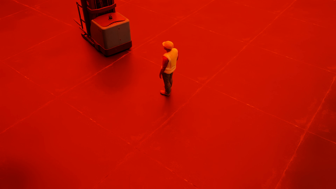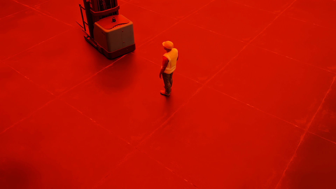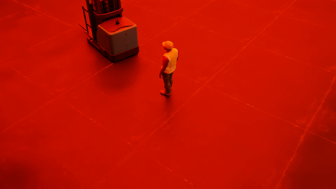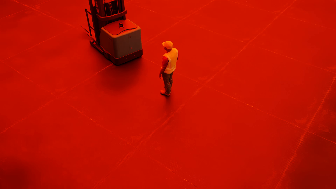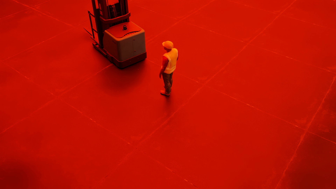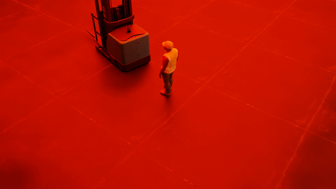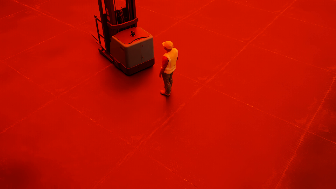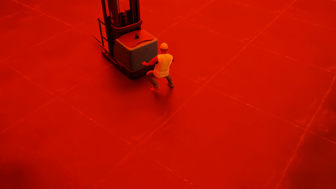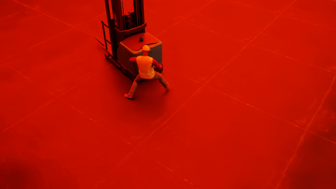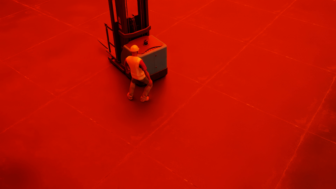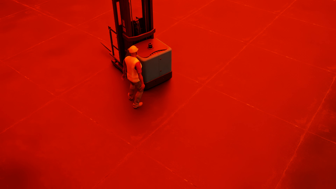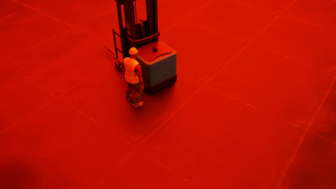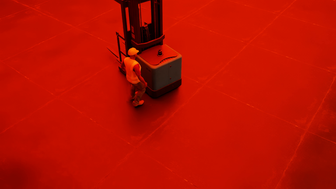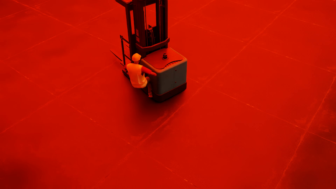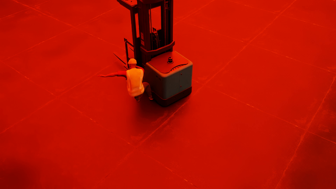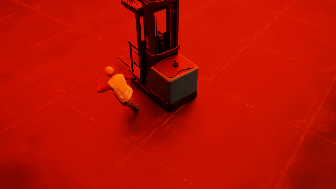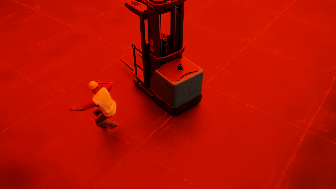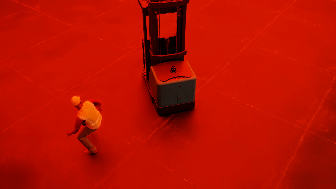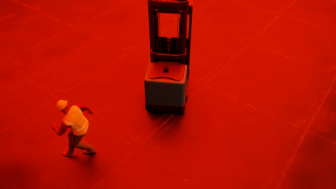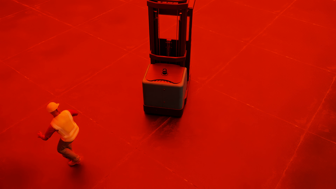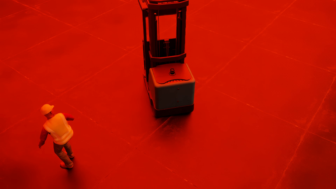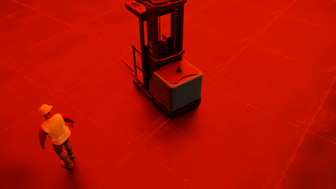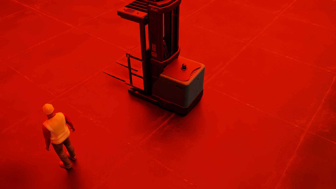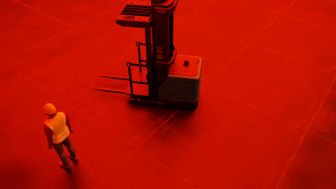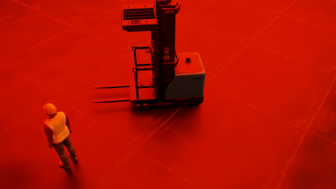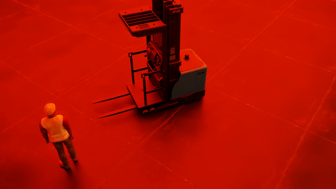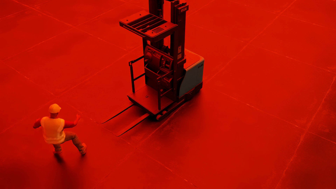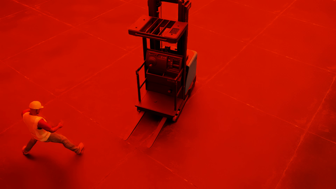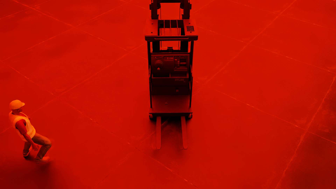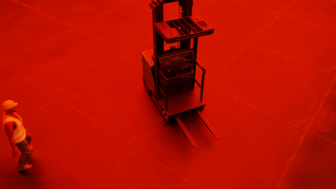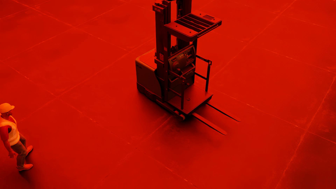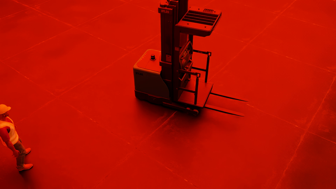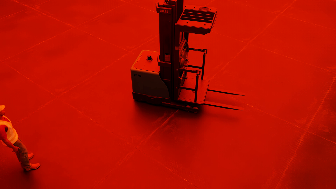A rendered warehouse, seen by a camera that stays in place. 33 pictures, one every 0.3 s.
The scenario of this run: Near miss between a forklift and a person.
